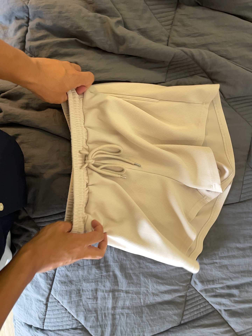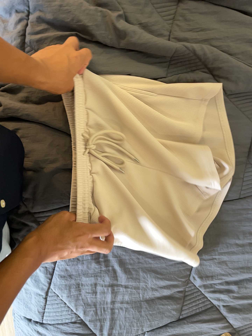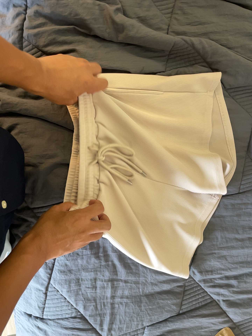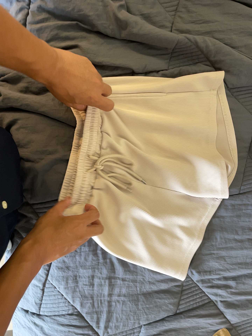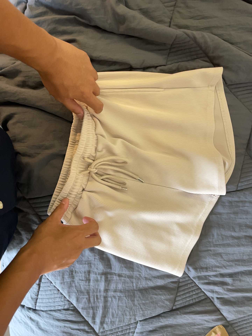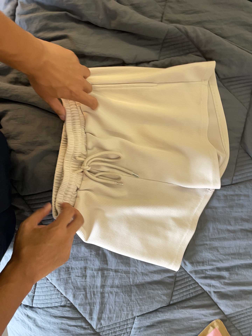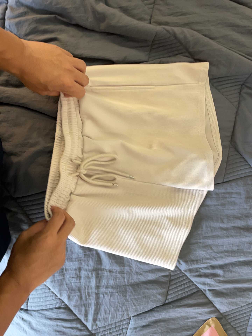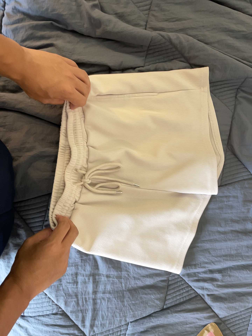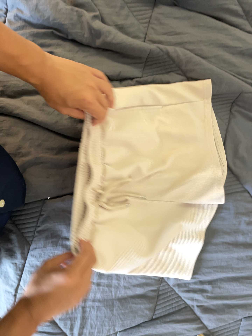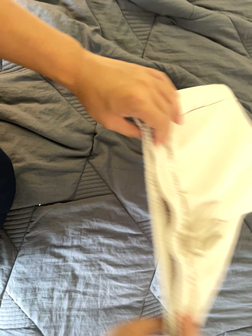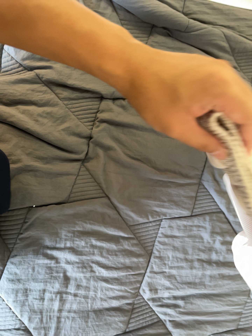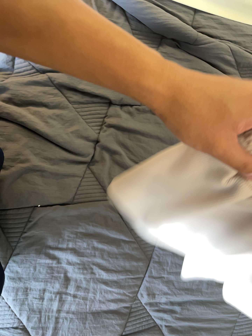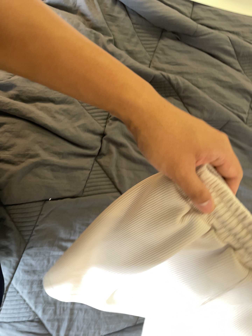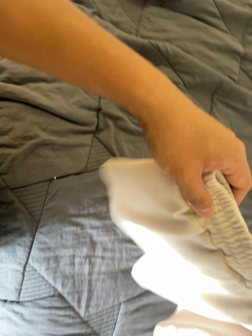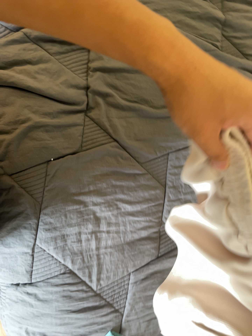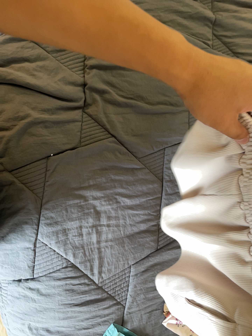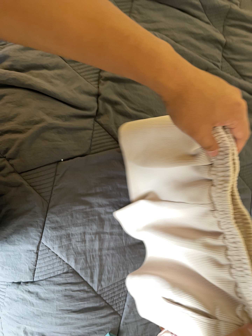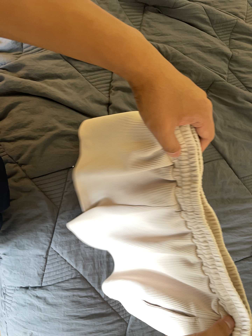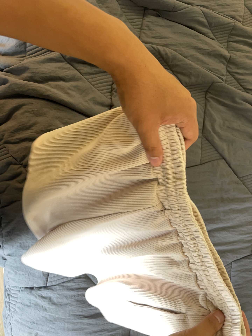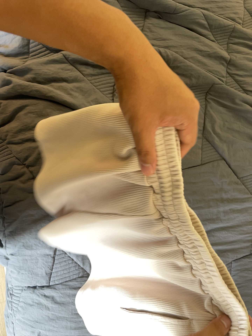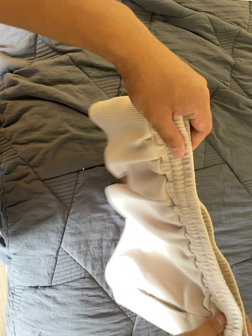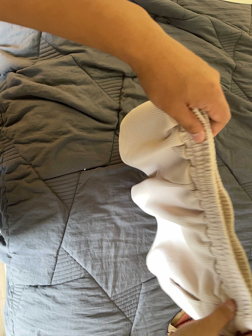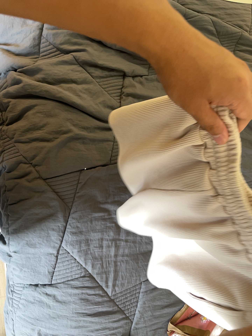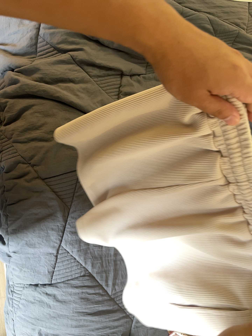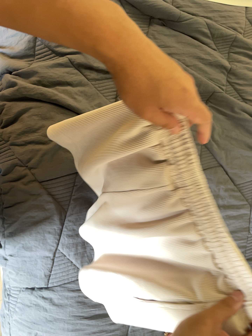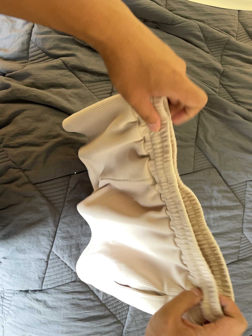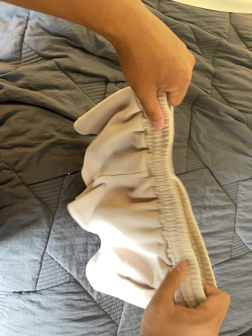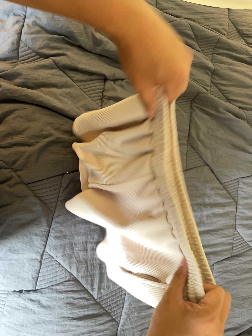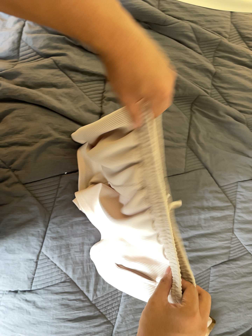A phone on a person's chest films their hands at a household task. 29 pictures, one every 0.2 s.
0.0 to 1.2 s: The camera shifts only a little, or ends up much as it began.
1.2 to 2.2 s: The camera travels backward, about 6 cm, so what stands in front gets smaller. It rolls about its line of sight by about 10 degrees, and the scene rotates clockwise.
2.2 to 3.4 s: The camera travels toward the bottom of its view, to its left and backward, about 18 cm, so close, fixed things drift upward. It rolls about its line of sight by about 10 degrees, and the scene rotates counterclockwise.
3.4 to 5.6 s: The camera shifts only a little, or ends up much as it began.
The film runs backward here.
